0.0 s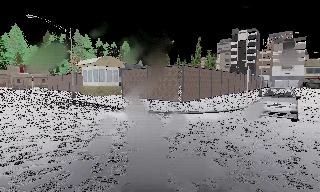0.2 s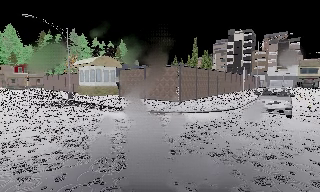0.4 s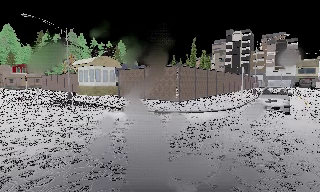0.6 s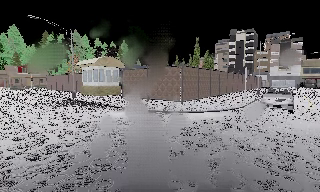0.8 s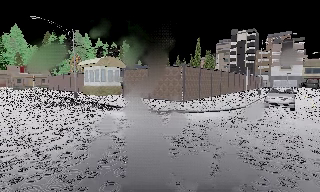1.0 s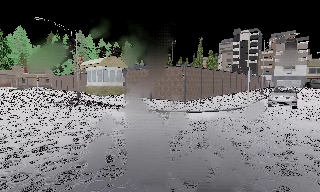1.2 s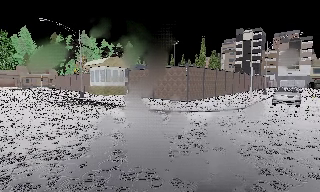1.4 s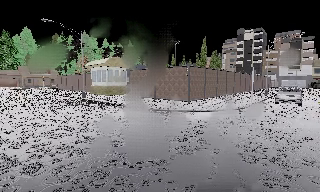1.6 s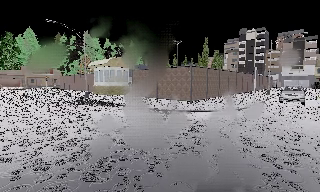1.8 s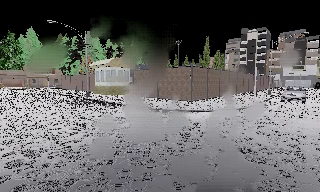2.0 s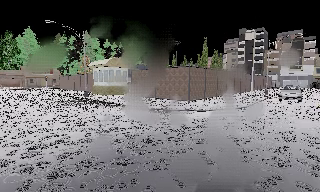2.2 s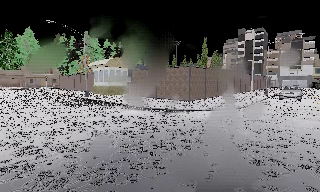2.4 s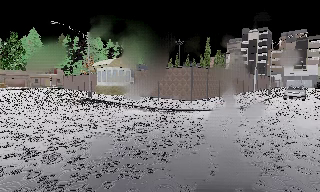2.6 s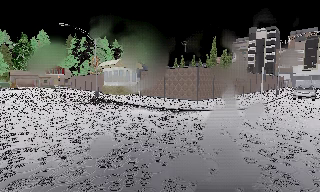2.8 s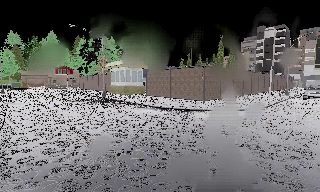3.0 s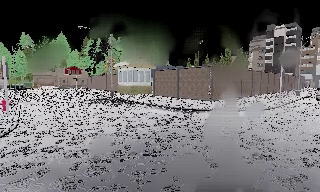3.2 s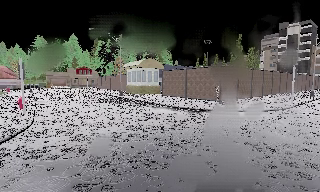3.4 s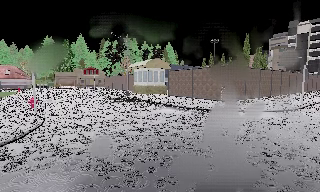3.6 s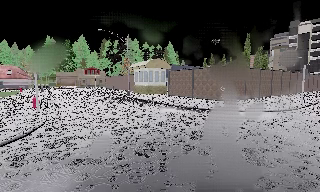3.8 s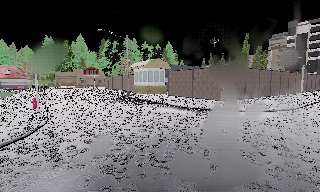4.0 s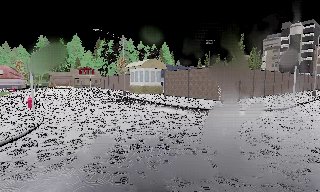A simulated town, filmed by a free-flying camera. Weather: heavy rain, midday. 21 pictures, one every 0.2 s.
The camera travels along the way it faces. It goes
backward.
0.0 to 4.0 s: The camera swings to its left by about 15 degrees, and the scene slides to the right. It travels backward, about 1.5 m, so what stands in front gets smaller.
The film runs backward here.
